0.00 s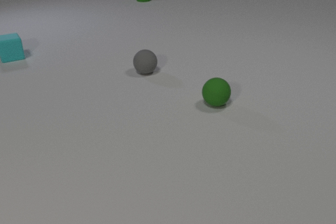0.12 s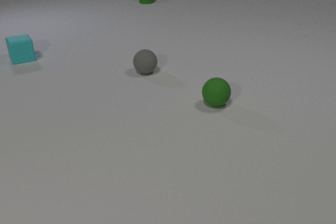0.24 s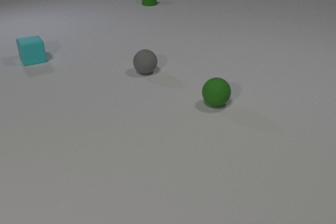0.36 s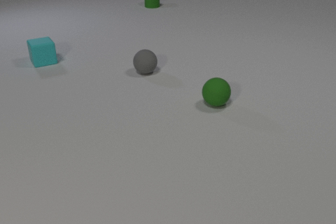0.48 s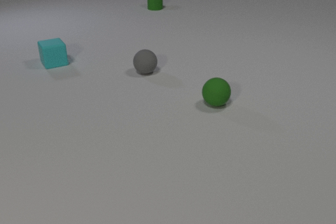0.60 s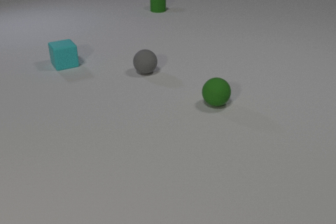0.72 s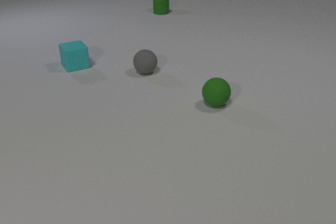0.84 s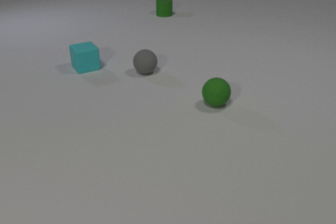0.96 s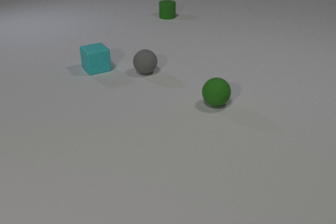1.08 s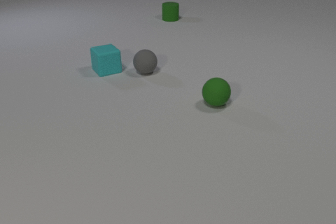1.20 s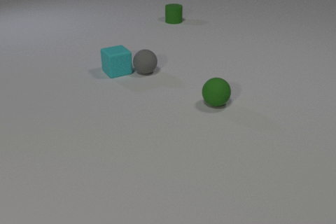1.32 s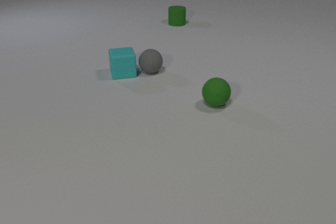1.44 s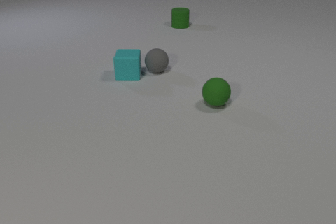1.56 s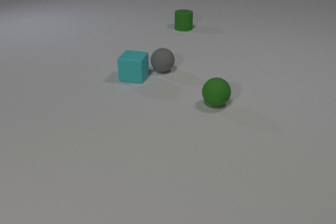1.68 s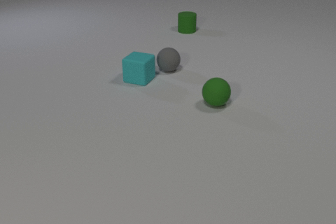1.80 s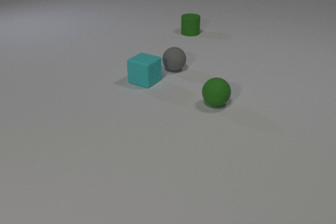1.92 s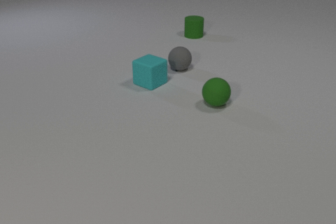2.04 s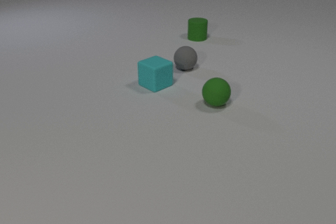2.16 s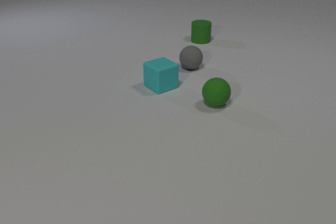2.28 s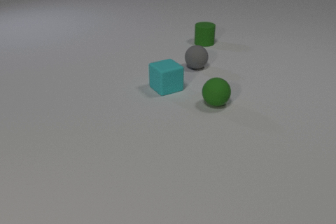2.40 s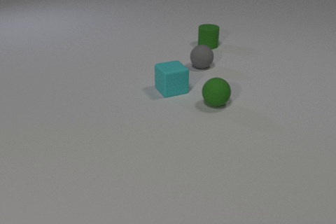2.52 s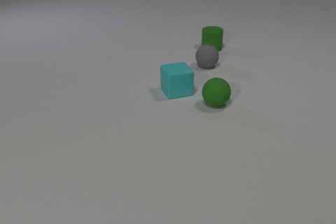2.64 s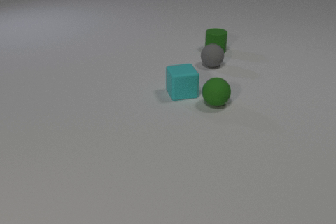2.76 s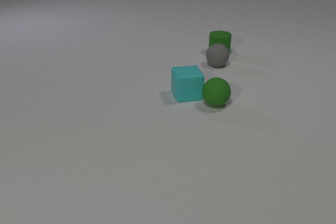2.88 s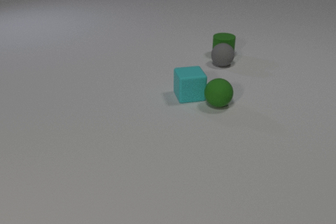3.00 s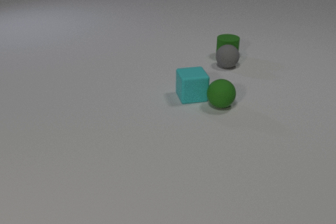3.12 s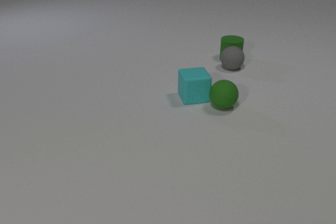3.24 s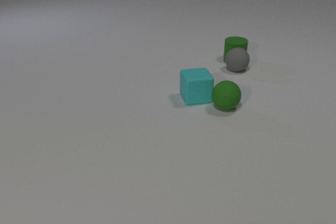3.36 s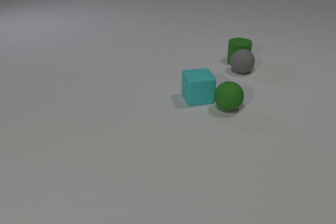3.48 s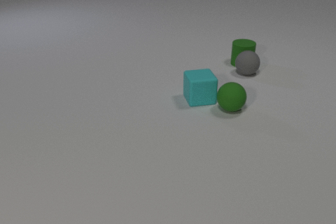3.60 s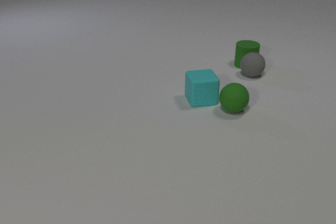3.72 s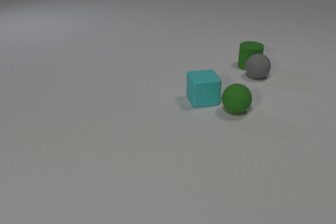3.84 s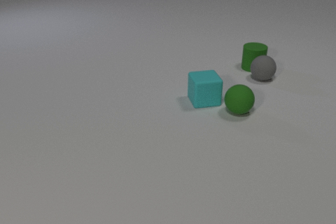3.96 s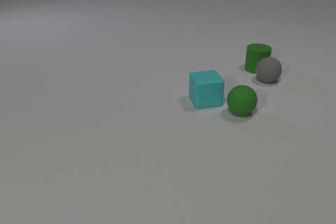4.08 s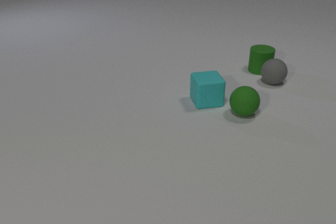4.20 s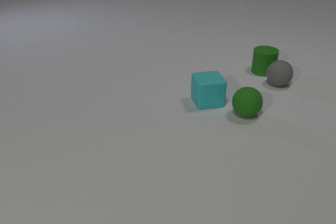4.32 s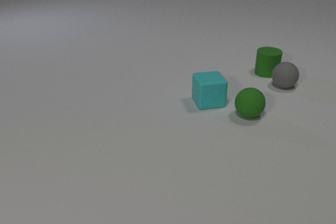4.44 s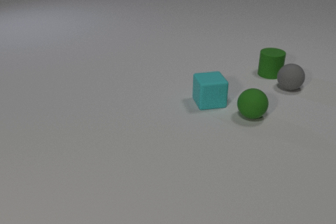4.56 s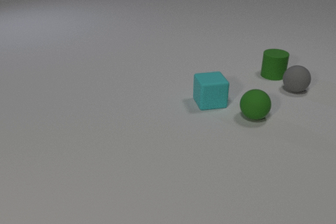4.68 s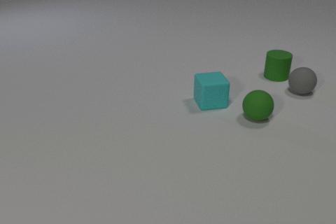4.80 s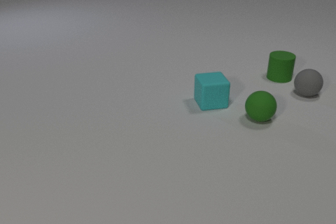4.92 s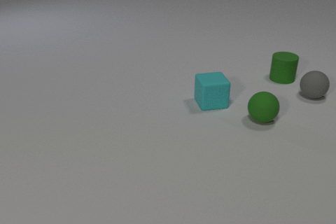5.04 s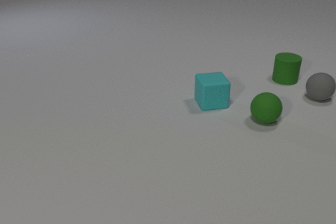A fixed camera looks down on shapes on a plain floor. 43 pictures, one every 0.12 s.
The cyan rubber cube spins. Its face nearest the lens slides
to the left.
The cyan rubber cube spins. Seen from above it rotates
clockwise.
0.00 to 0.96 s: The cyan rubber cube slides to the right and toward the camera. The green rubber cylinder slides toward the camera.
0.96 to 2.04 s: The cyan rubber cube slides to the right and toward the camera, spins so that its near face slides to the left, clockwise seen from above. The gray rubber sphere rolls to the right. The green rubber cylinder slides toward the camera and to the right. The cyan rubber cube and the gray rubber sphere collide.
2.04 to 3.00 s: The cyan rubber cube slides to the right and toward the camera, spins so that its near face slides to the left, clockwise seen from above. The gray rubber sphere rolls to the right. The green rubber cylinder slides toward the camera and to the right. The cyan rubber cube and the green rubber sphere collide. The gray rubber sphere and the green rubber cylinder collide.
3.00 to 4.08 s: The cyan rubber cube slides to the right and toward the camera. The gray rubber sphere rolls to the right and toward the camera. The green rubber cylinder slides to the right and toward the camera. The green rubber sphere rolls to the right and toward the camera.
4.08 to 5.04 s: The gray rubber sphere rolls to the right and toward the camera. The green rubber cylinder slides to the right and toward the camera. The green rubber sphere rolls to the right and toward the camera.
Are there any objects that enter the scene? no.
How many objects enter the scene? 0.
What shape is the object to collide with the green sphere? cube.
